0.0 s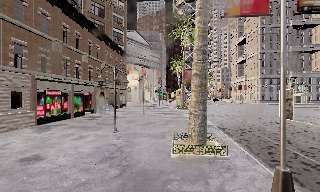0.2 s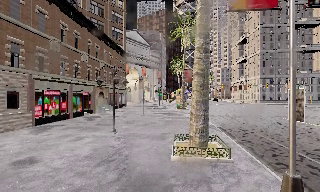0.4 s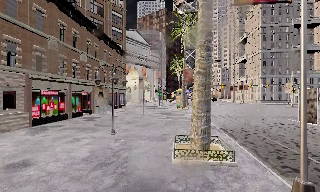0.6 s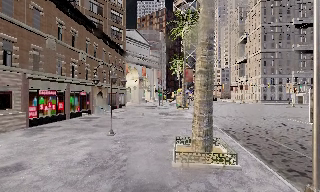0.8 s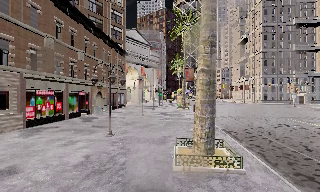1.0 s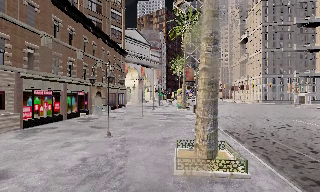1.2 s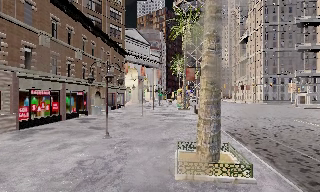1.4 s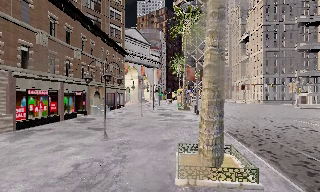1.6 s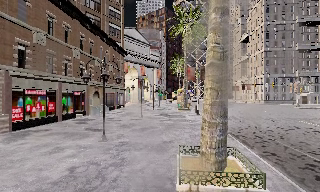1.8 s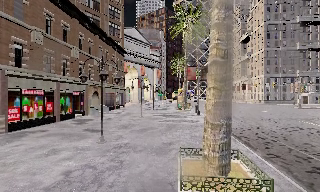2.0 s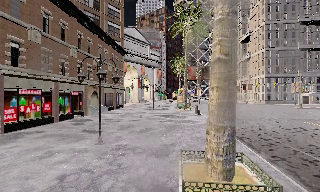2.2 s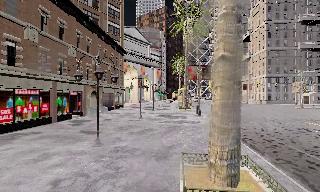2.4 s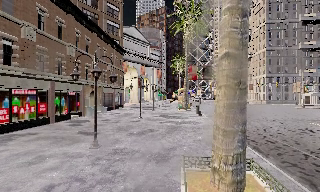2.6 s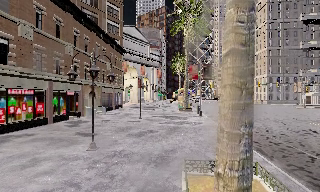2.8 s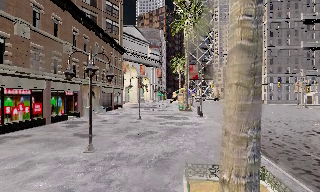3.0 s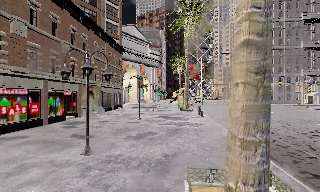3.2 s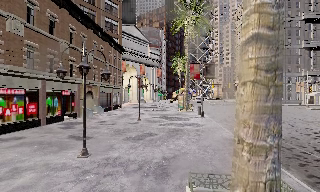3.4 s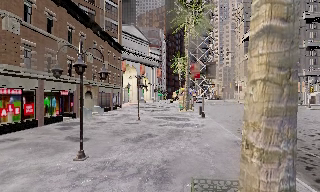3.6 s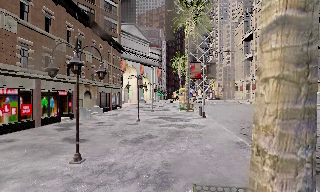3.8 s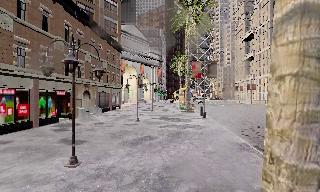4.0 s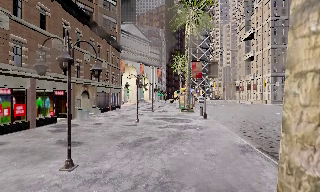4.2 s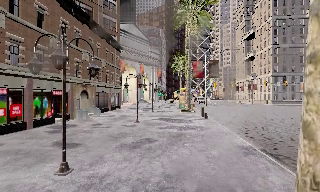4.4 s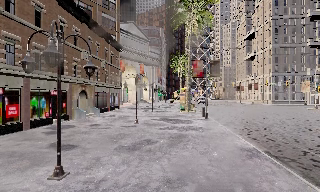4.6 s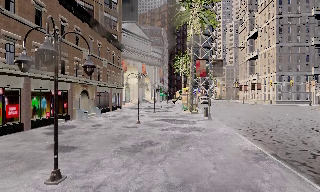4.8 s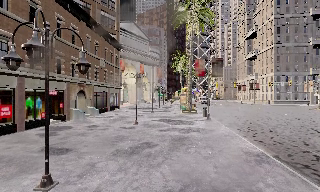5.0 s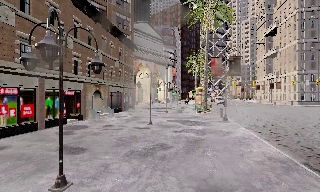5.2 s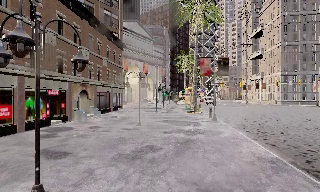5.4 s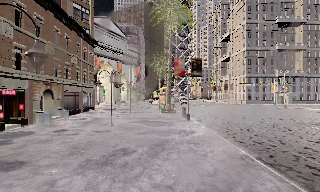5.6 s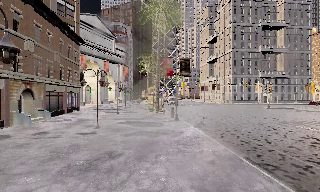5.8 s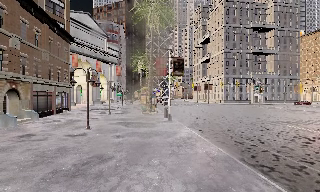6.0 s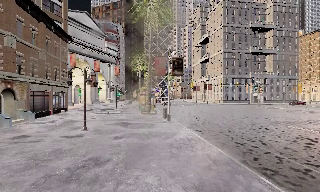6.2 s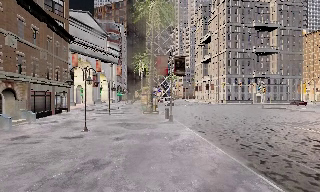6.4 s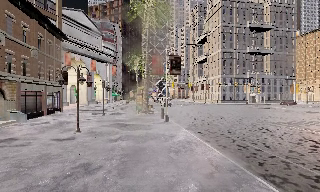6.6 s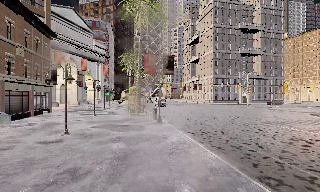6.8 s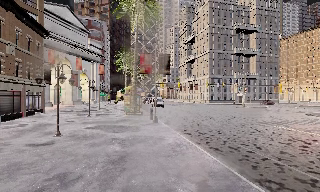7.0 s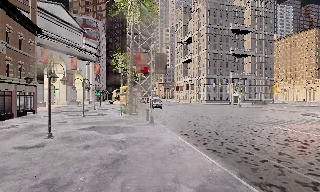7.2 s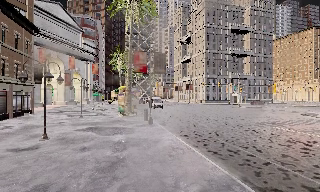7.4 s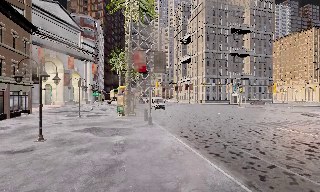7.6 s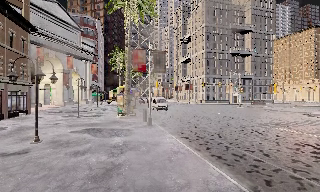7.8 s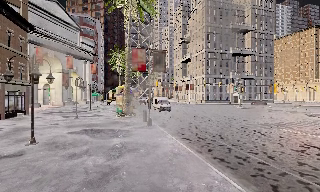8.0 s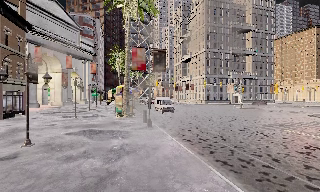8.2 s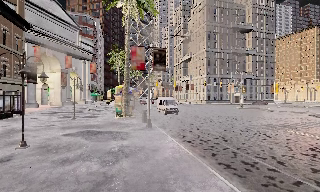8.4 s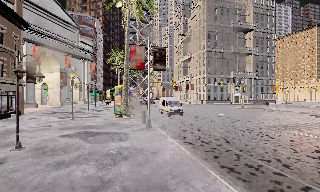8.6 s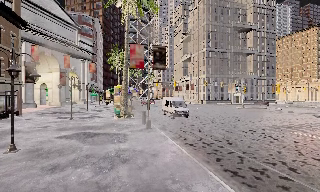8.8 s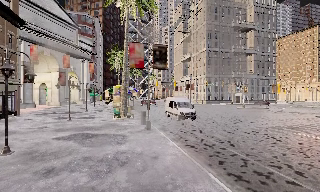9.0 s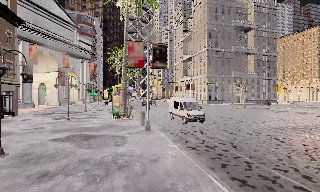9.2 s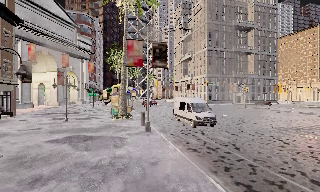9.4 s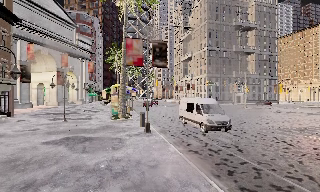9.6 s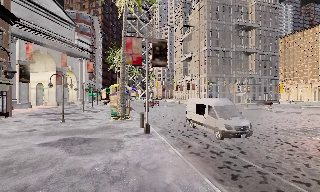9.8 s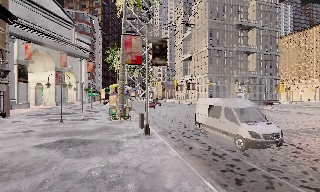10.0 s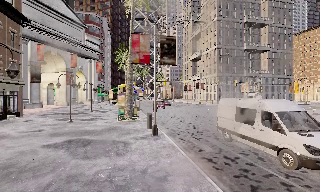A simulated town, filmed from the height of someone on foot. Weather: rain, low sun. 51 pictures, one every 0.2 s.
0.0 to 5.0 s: The camera travels forward, about 7 m, so what stands in front looms larger.
5.0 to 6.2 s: The camera swings to its right by about 20 degrees, and the scene slides to the left. It travels forward, about 1.5 m, so what stands in front looms larger.
6.2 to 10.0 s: The camera travels forward, about 5 m, so what stands in front looms larger.
The film runs forward here.
